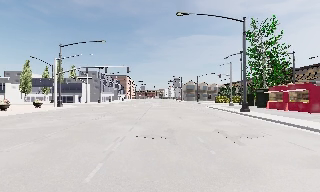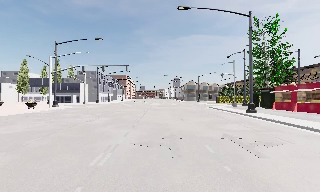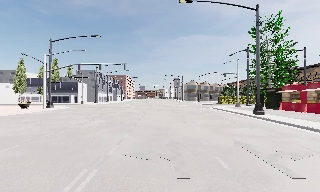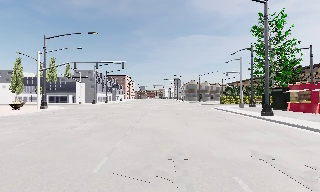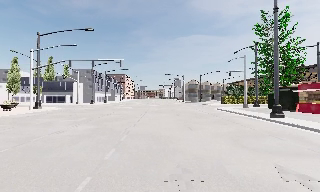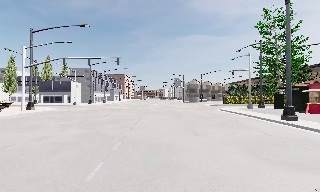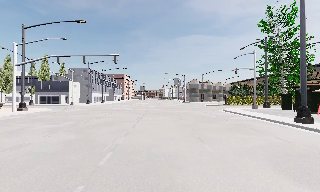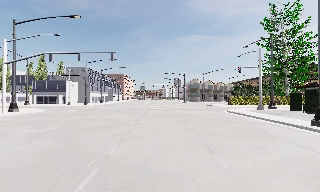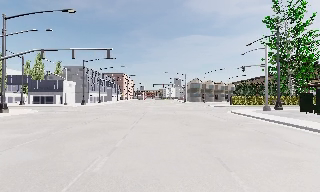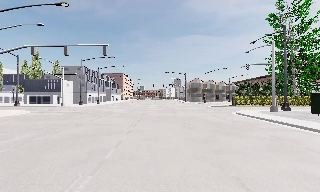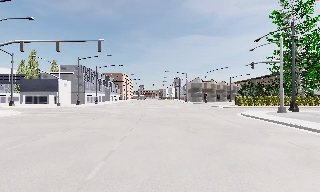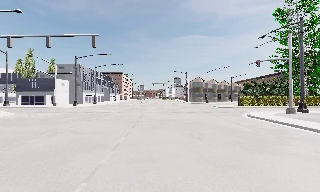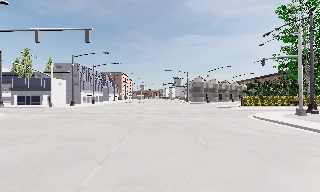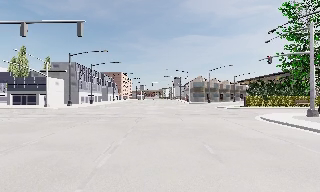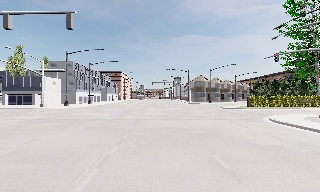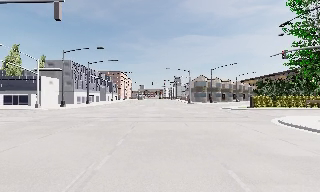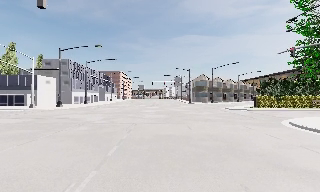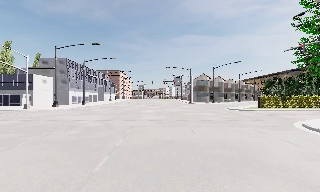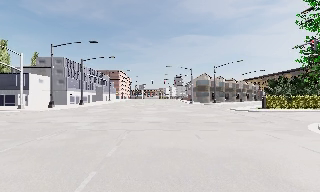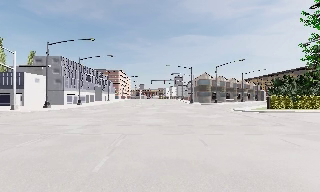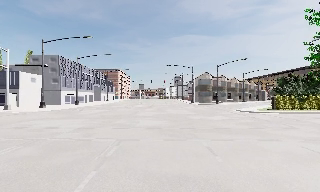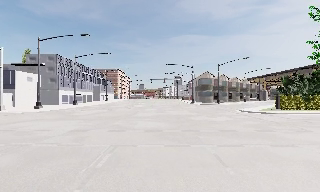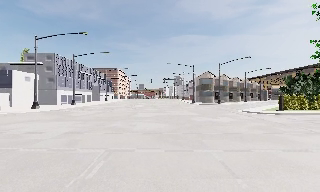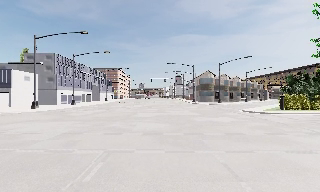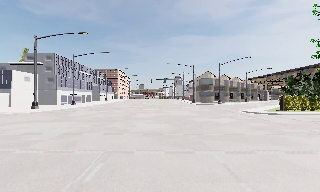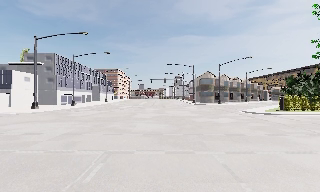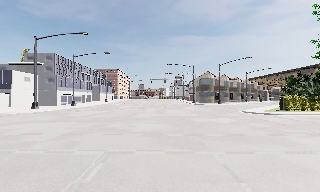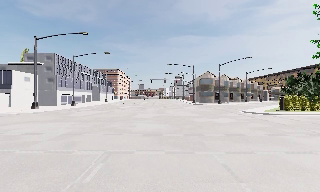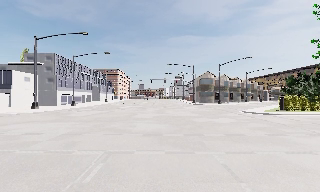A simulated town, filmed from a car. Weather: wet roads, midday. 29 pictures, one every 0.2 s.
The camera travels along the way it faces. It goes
forward.
0.0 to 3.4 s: The camera travels forward, about 19 m, so what stands in front looms larger.
3.4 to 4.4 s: The camera travels forward, about 4.5 m, so what stands in front looms larger. It loses speed.
4.4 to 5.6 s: The camera shifts only a little, or ends up much as it began.
The film runs forward here.
